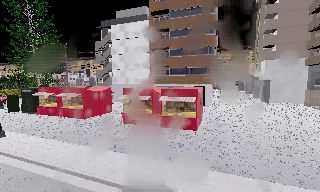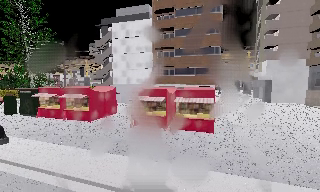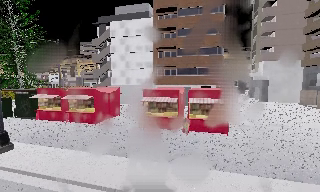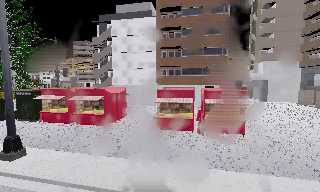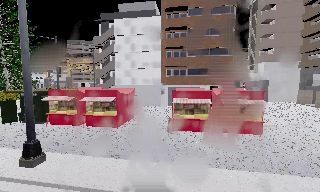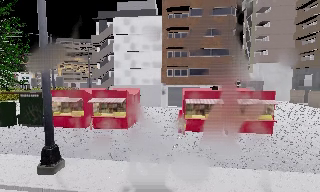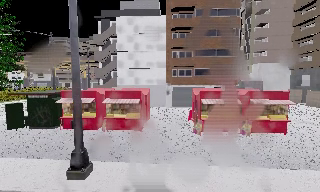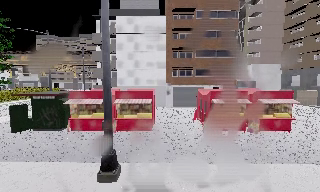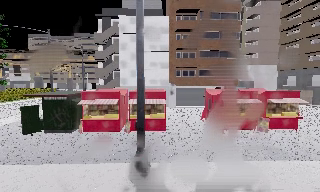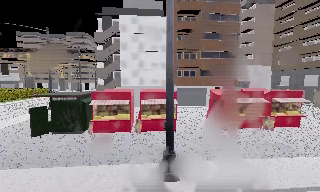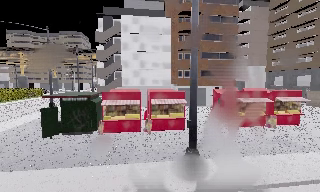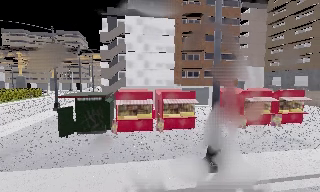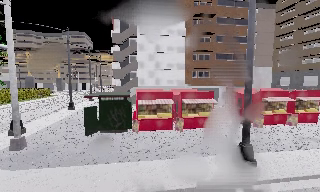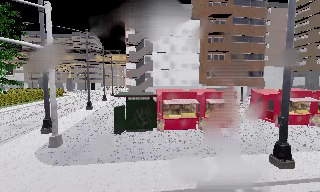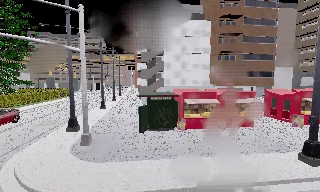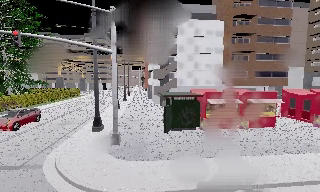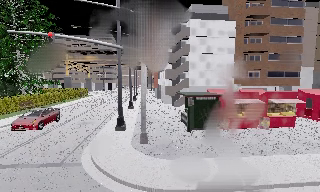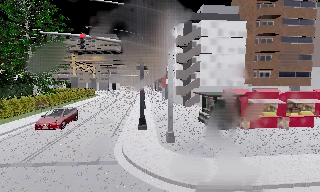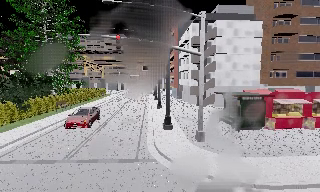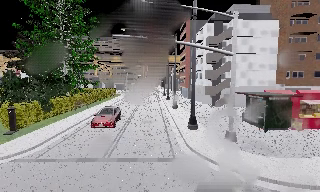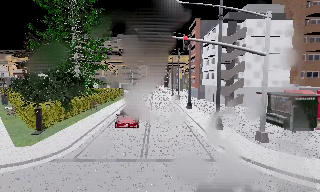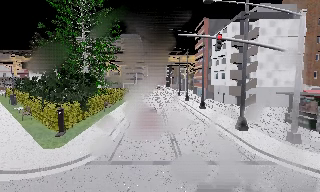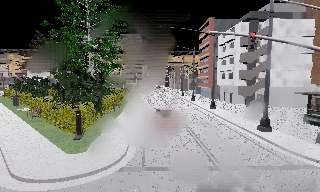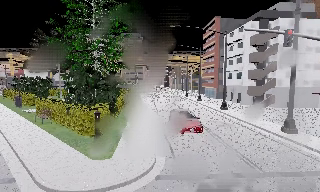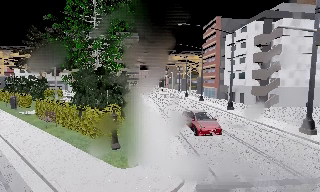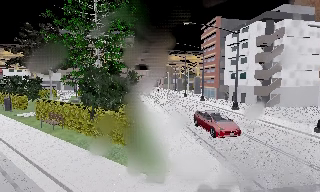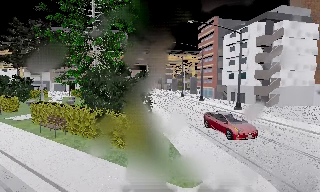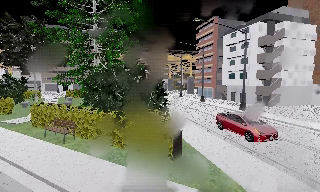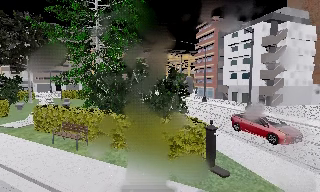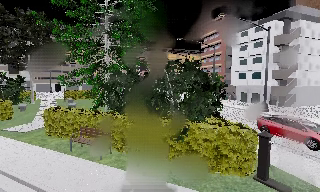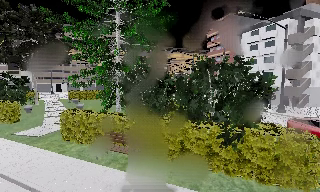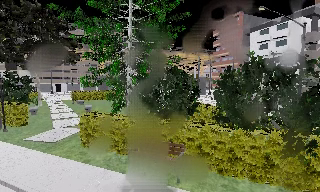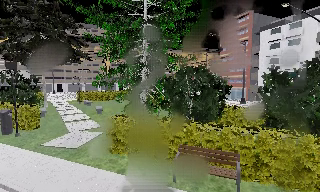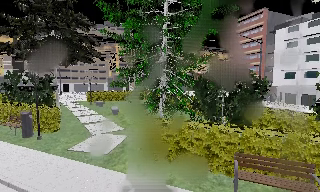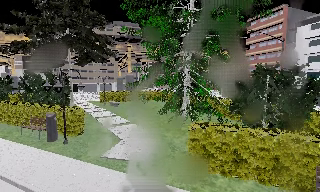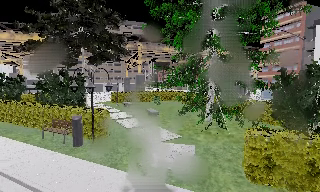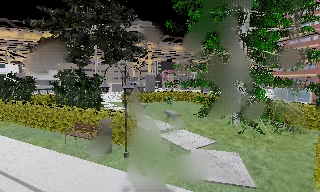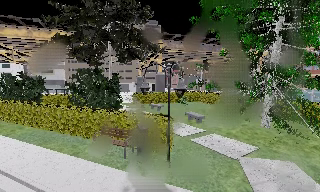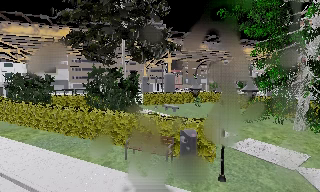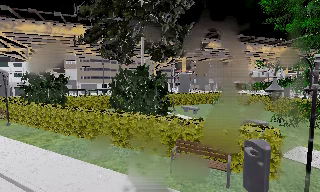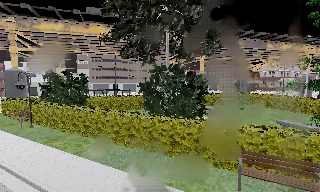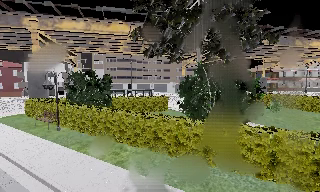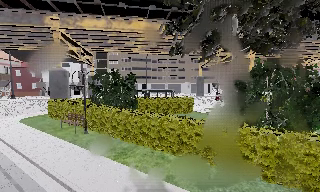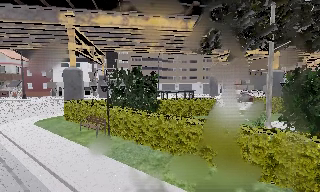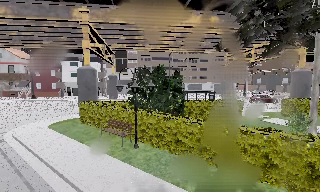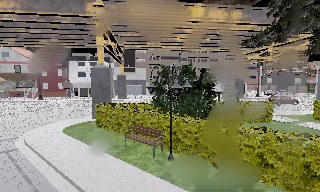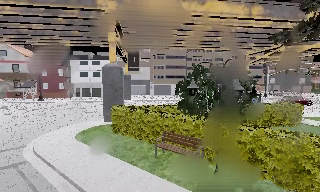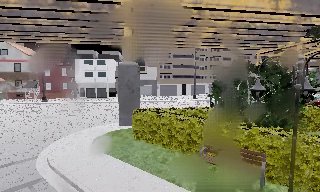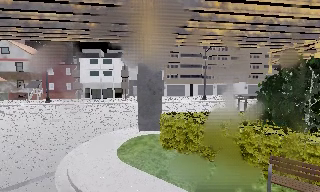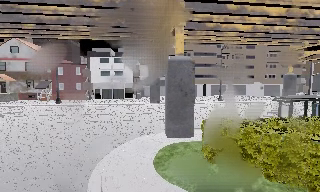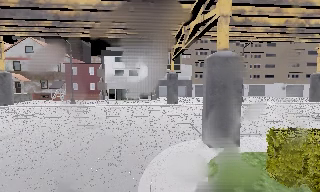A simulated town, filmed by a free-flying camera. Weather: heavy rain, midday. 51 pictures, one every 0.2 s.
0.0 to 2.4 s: The camera pans to its right, which is clockwise from overhead, by about 30 degrees. It travels to its left, about 18 m, so close, fixed things drift to the right.
2.4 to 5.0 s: The camera travels to its left, about 20 m, so close, fixed things drift to the right.
5.0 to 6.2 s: The camera pans to its right, which is clockwise from overhead, by about 10 degrees. It travels to its left and forward, about 11 m, so close, fixed things drift to the right.
6.2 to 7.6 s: The camera travels to its left and forward, about 15 m, so close, fixed things drift to the right.
7.6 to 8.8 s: The camera swings to its left by about 10 degrees, and the scene slides to the right. It travels to its left and forward, about 14 m, so close, fixed things drift to the right.
8.8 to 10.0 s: The camera travels to its left and forward, about 14 m, so close, fixed things drift to the right.
The film runs forward here.
